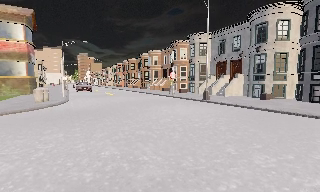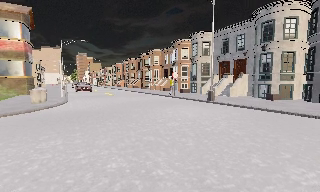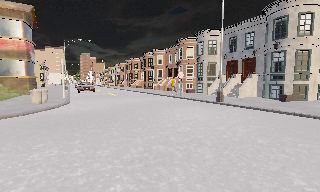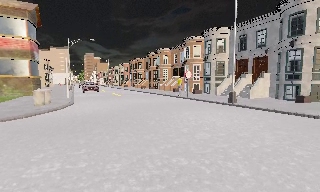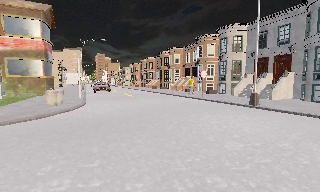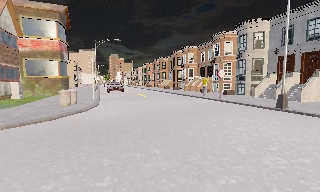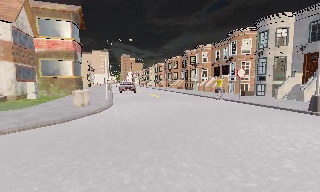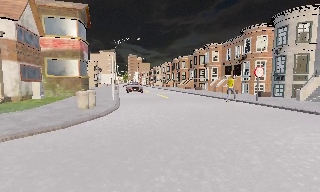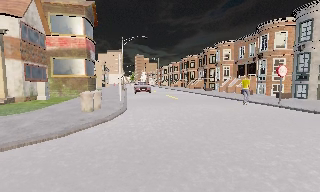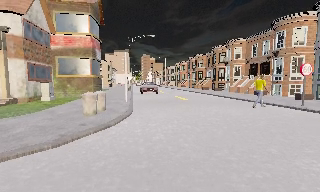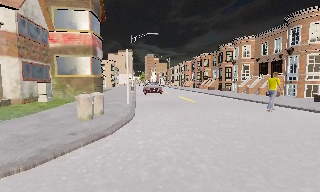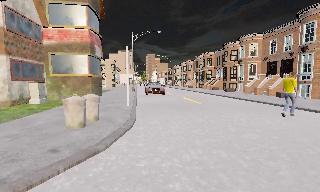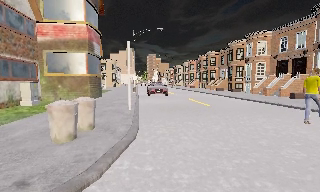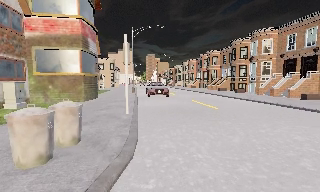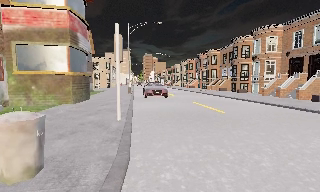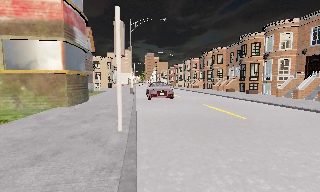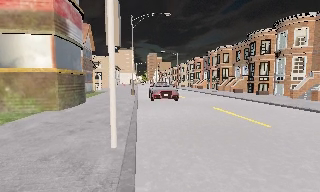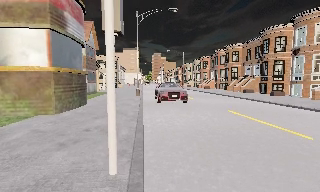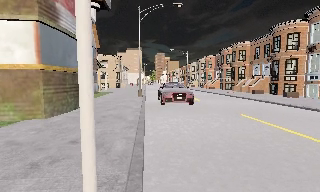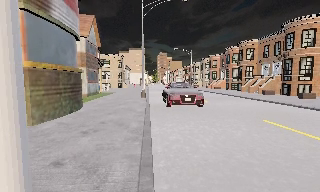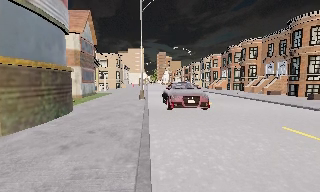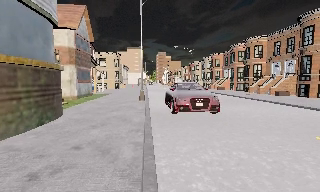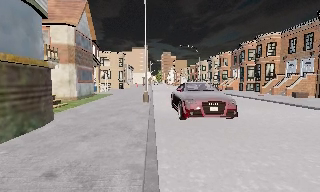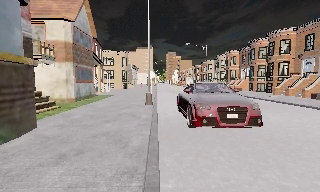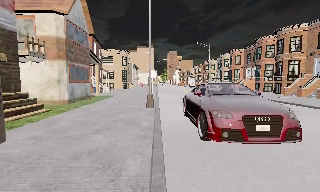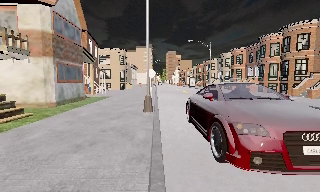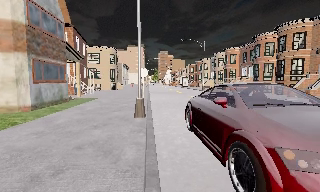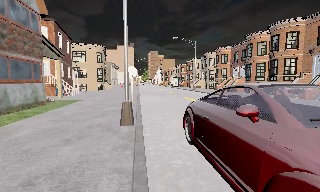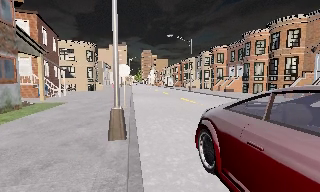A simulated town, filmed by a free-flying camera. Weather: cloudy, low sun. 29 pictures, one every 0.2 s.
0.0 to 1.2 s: The scene slides to the right, as the camera pans about 15 degrees to its left. It travels forward and to its left, about 3.5 m, so what stands in front looms larger.
1.2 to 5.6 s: The camera travels forward, about 20 m, so what stands in front looms larger.
The film runs backward here.
